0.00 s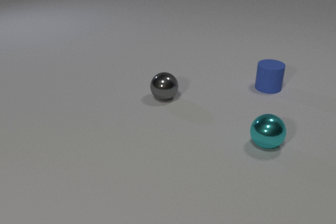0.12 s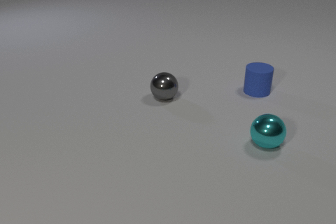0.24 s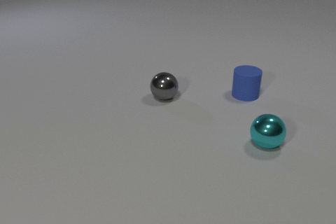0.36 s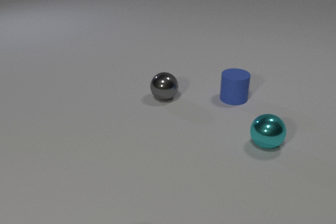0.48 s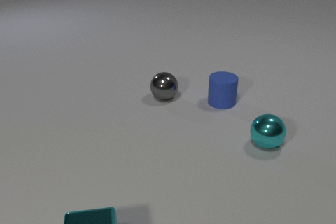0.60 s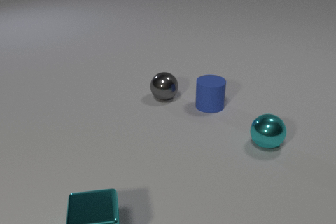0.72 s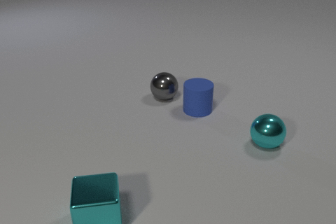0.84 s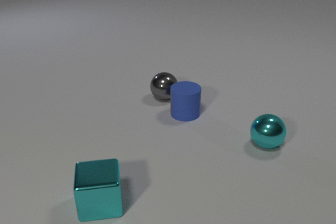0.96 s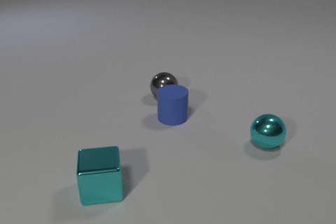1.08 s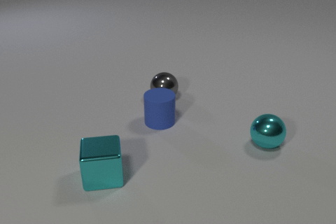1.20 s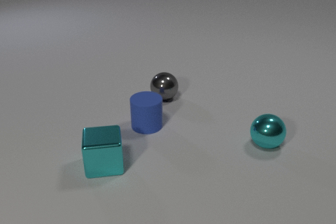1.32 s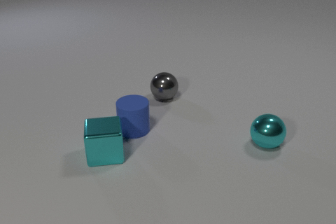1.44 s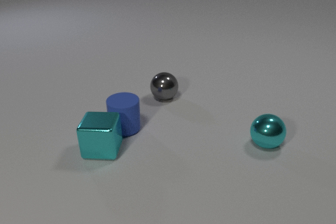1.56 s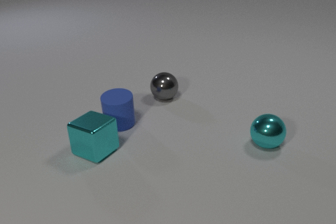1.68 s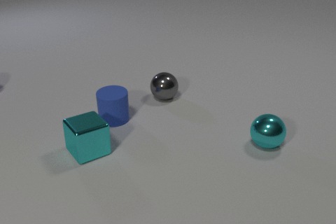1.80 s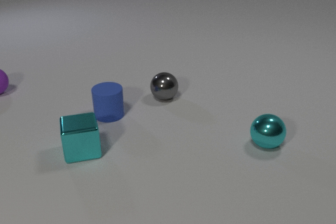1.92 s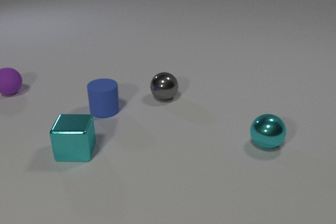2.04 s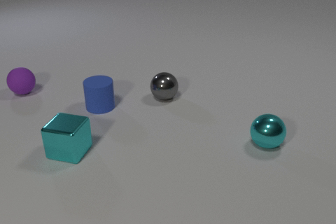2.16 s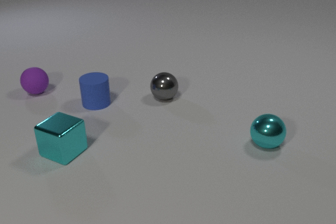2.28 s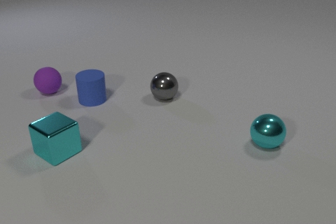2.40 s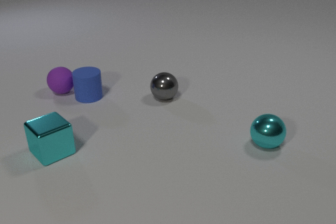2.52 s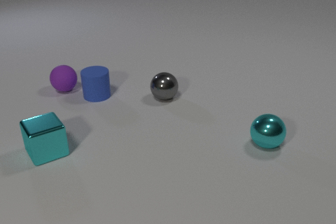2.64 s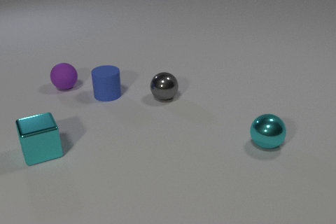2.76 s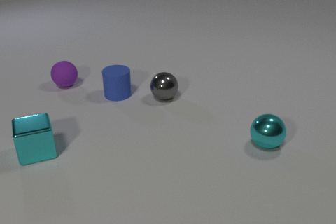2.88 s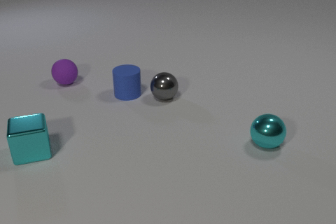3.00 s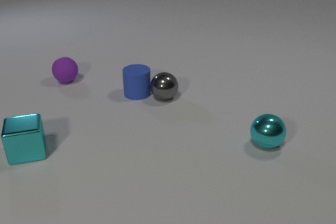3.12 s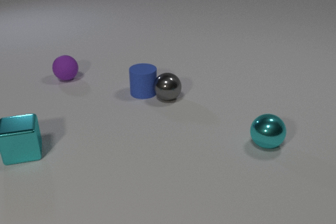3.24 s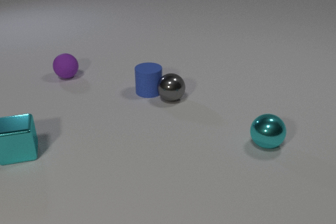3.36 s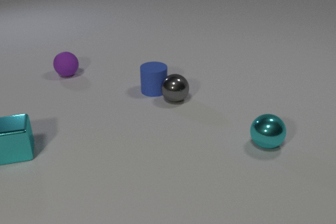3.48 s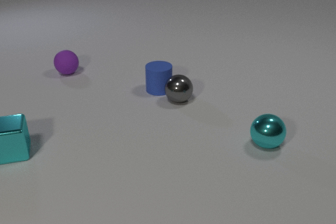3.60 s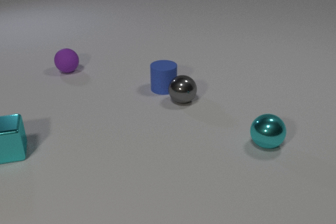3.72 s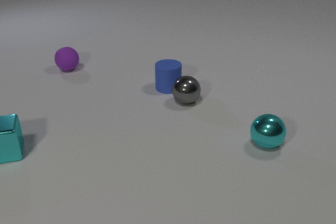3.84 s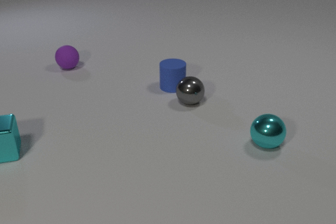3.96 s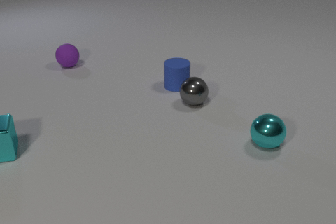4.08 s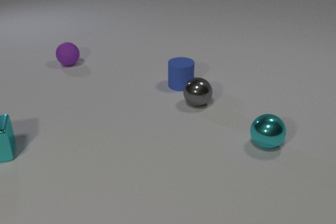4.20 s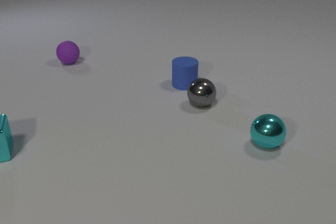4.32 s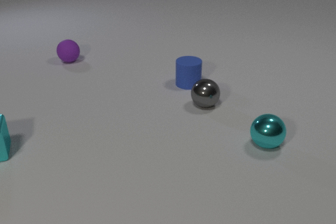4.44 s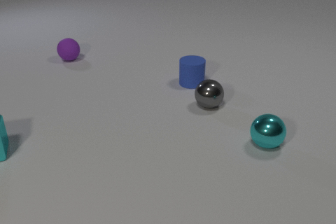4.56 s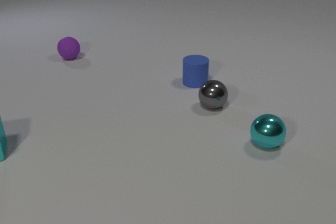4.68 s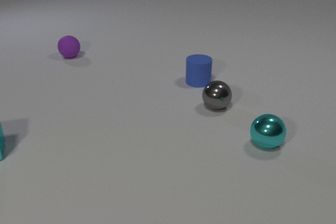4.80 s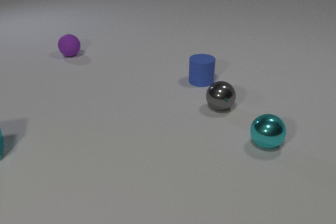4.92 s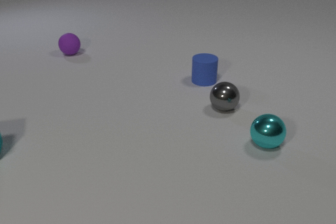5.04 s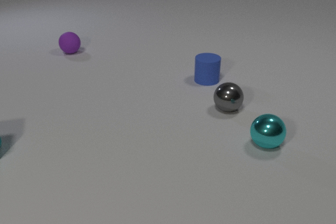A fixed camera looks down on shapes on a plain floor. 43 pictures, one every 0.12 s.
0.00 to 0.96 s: The cyan metal cube comes in at the bottom edge, slides away from the camera. The blue rubber cylinder slides to the left and toward the camera.
0.96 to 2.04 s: The cyan metal cube slides away from the camera and to the left, spins clockwise seen from above by about 120 degrees, its near face sliding to the left. The blue rubber cylinder slides to the left. The purple rubber sphere comes in at the left edge, rolls to the right. The cyan metal cube and the blue rubber cylinder collide.
2.04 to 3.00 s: The cyan metal cube slides to the left, spins so that its near face slides to the left, clockwise seen from above. The blue rubber cylinder slides to the right and away from the camera. The purple rubber sphere rolls to the right. The blue rubber cylinder and the purple rubber sphere collide.
3.00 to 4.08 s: The cyan metal cube slides to the left. The blue rubber cylinder slides to the right and away from the camera. The purple rubber sphere rolls away from the camera. The gray metal sphere rolls to the right. The blue rubber cylinder and the gray metal sphere collide.
4.08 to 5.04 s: The cyan metal cube slides to the left. The blue rubber cylinder slides to the right and away from the camera. The purple rubber sphere rolls away from the camera. The gray metal sphere rolls to the right.
How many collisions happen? 3.
How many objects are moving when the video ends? 4.
What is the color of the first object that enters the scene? cyan.
